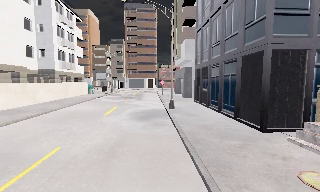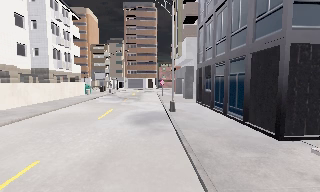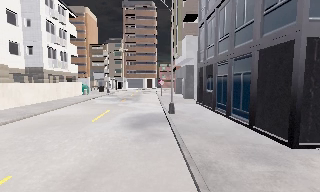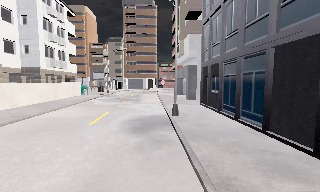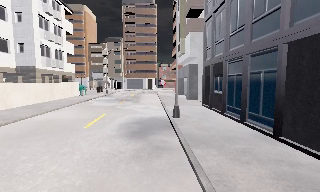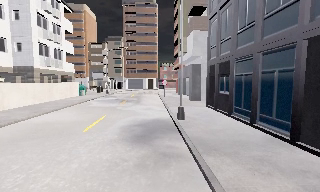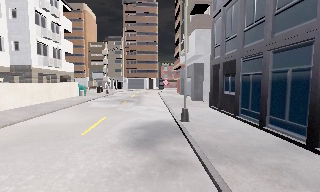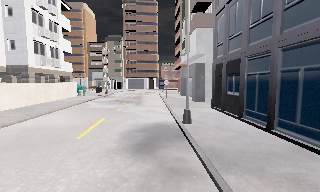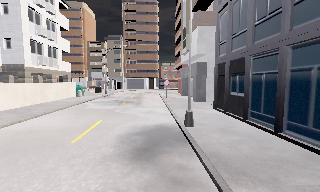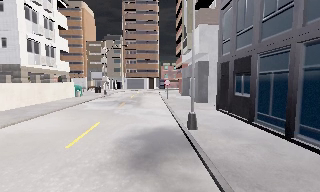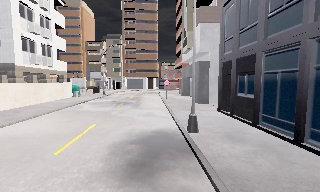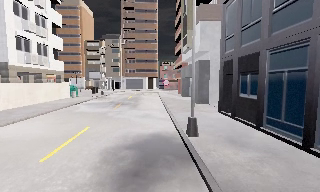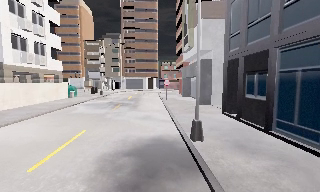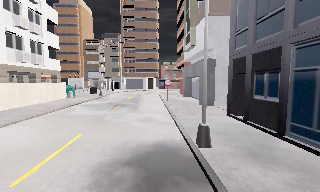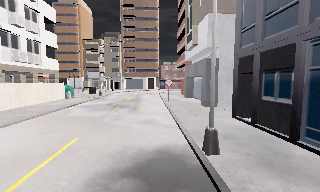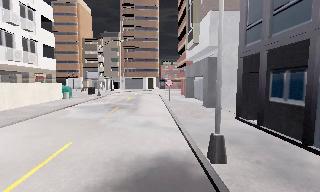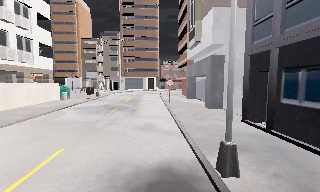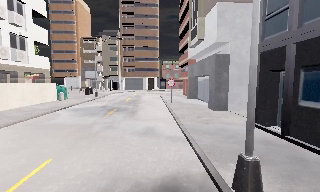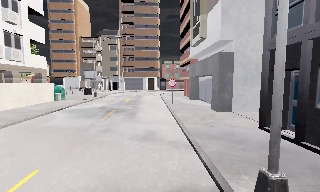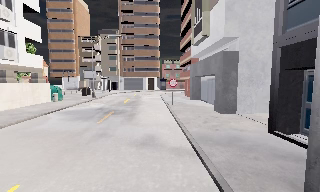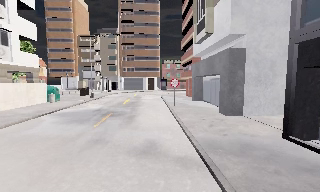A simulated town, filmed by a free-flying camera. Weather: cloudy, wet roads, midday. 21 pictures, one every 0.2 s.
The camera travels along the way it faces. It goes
forward.
0.0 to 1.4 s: The camera travels forward, about 4 m, so what stands in front looms larger. It loses speed.
1.4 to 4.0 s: The camera travels forward, about 7 m, so what stands in front looms larger.
The film runs forward here.
